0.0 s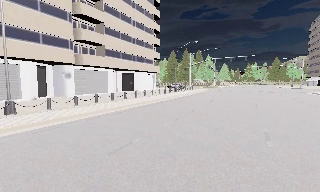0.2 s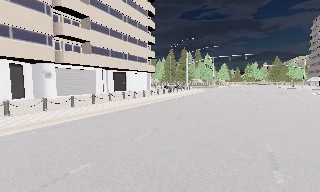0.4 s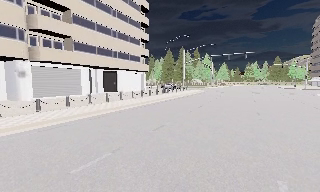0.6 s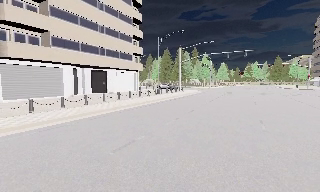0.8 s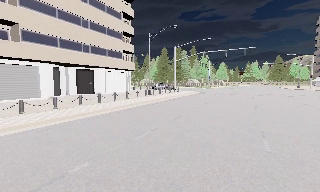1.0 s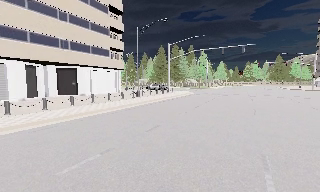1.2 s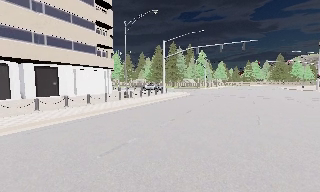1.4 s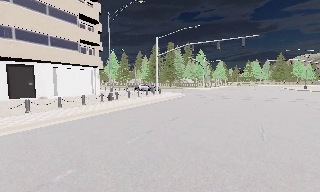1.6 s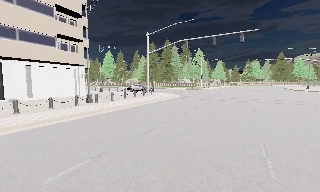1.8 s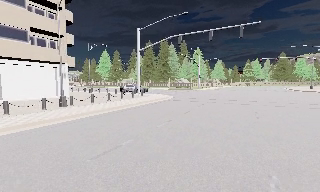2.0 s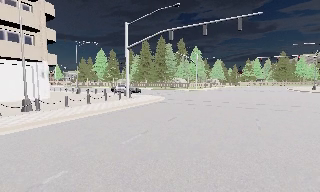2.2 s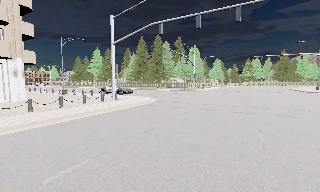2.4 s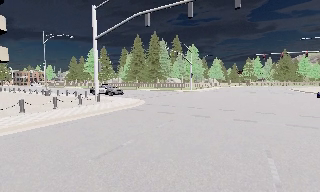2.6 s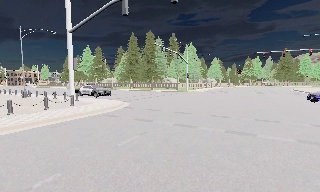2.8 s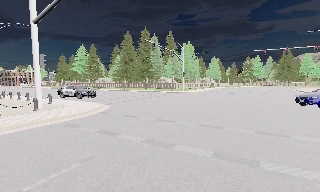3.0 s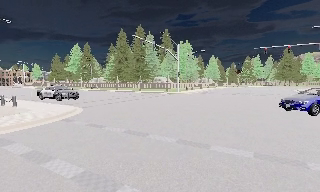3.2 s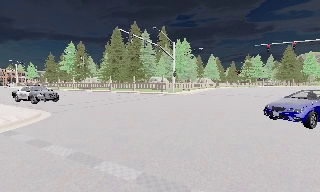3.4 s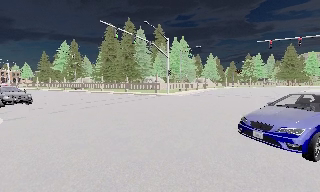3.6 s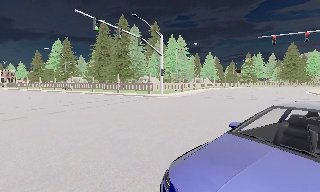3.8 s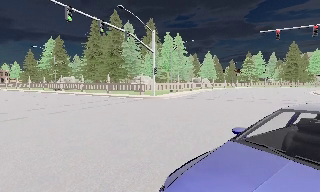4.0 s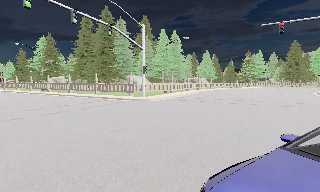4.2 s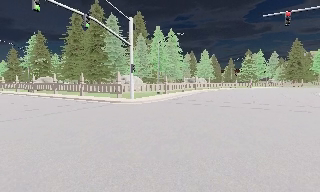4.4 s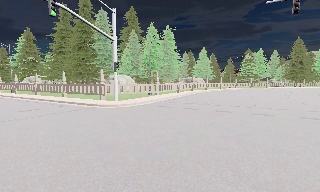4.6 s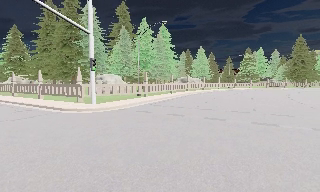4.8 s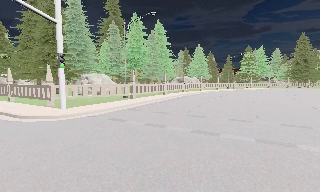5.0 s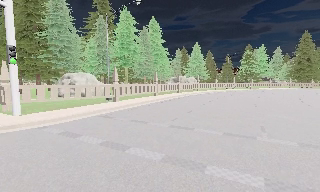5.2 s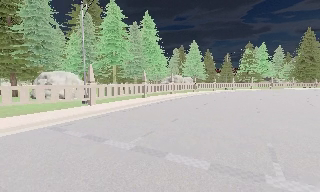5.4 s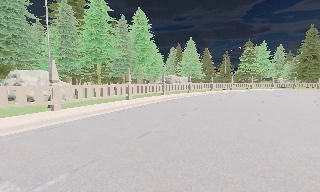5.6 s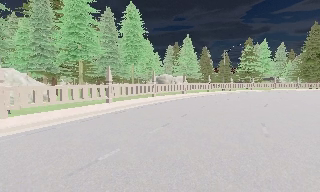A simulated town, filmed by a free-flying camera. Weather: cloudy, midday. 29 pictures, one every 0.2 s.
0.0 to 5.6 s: The camera travels forward and to its right, about 60 m, so what stands in front looms larger.
The film runs forward here.
